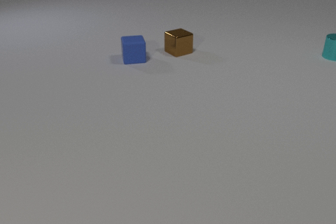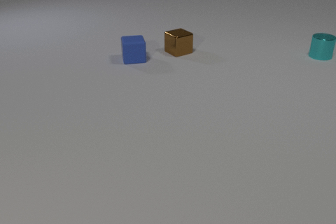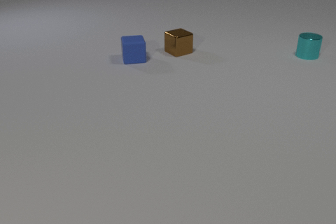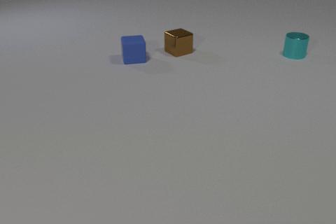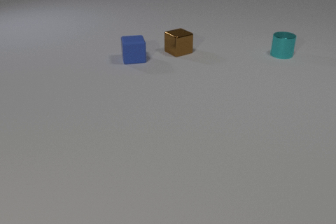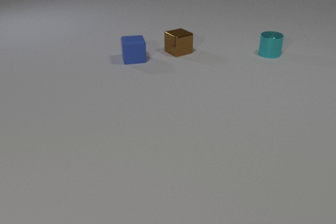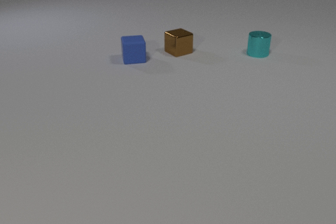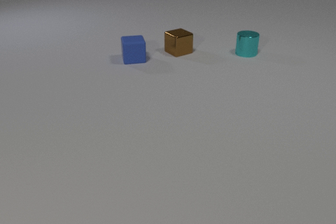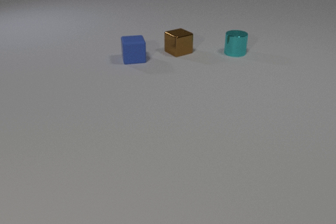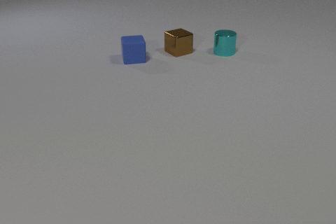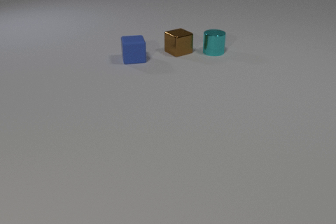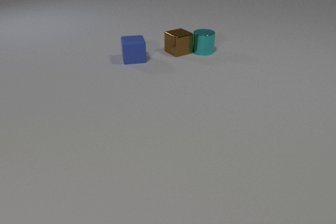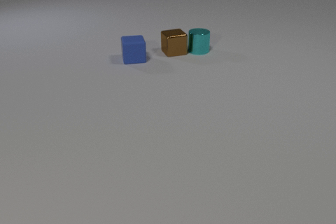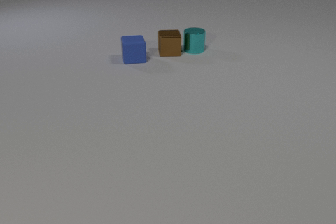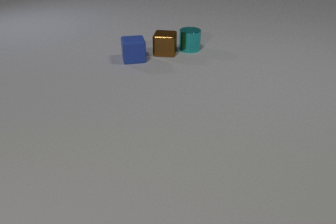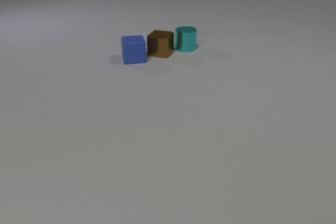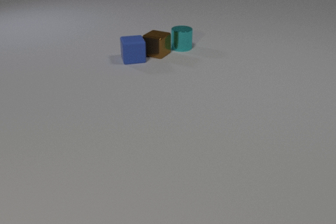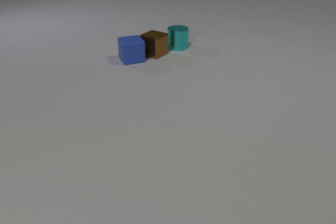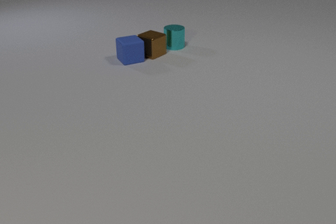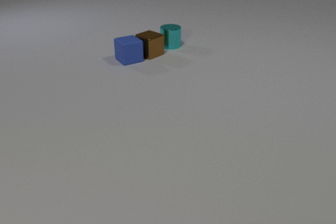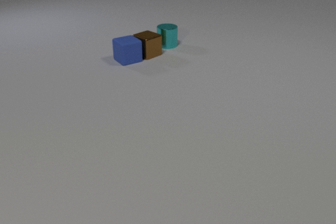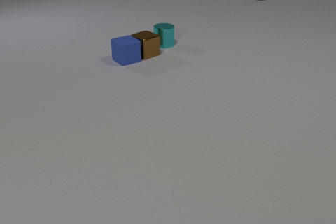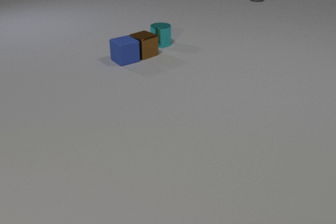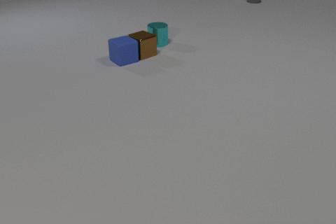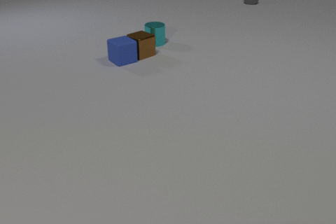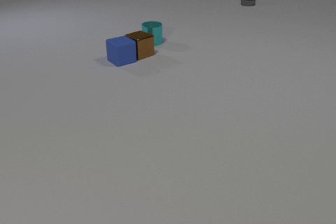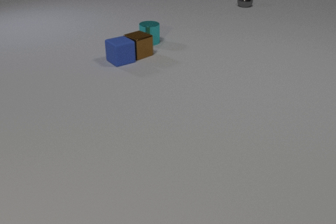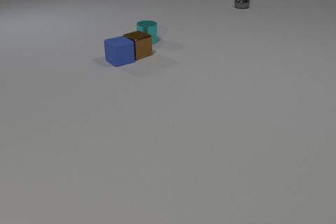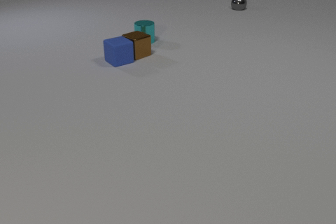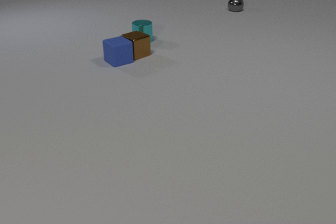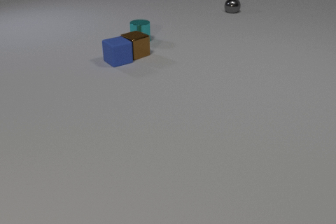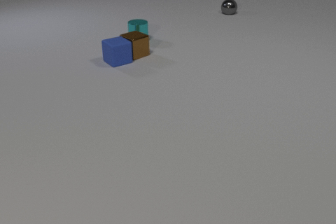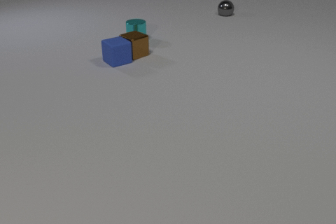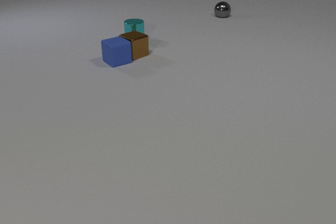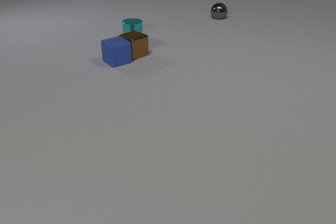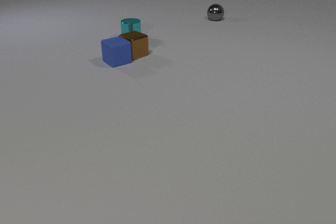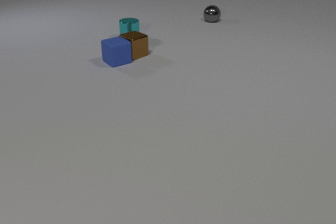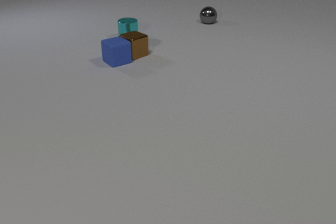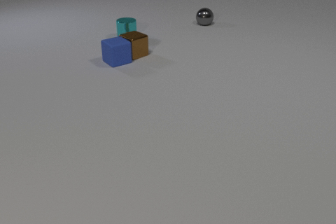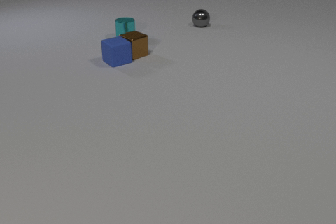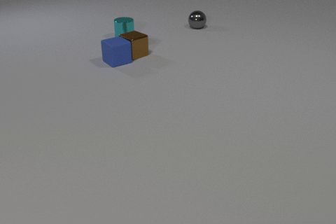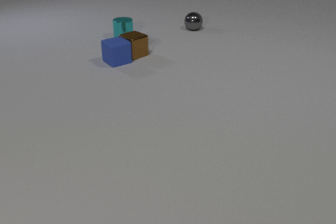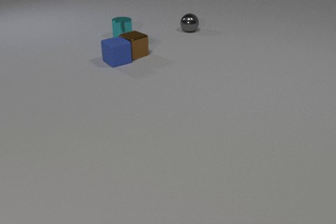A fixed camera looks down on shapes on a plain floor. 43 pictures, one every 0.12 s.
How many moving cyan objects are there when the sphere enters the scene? 1.
How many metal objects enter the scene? 1.
What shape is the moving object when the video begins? cylinder.
0.00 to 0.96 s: The cyan metal cylinder slides to the left.
0.96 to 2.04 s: The cyan metal cylinder slides to the left. The brown metal cube slides to the left, spins clockwise seen from above by about 60 degrees, its near face sliding to the left. The cyan metal cylinder and the brown metal cube collide. The brown metal cube and the blue rubber cube collide.
2.04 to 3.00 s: The cyan metal cylinder slides to the left and away from the camera. The brown metal cube slides to the left. The blue rubber cube slides to the left. The gray metal sphere comes in at the top edge, rolls toward the camera and to the left.
3.00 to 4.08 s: The cyan metal cylinder slides to the left and away from the camera. The brown metal cube slides to the left. The blue rubber cube slides to the left. The gray metal sphere rolls toward the camera and to the left.
4.08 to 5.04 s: The cyan metal cylinder slides to the left and away from the camera. The gray metal sphere rolls toward the camera and to the left.
